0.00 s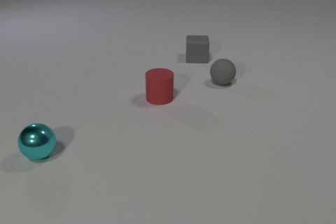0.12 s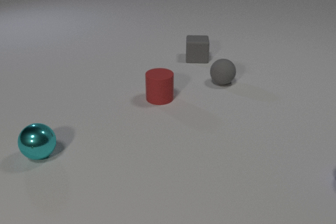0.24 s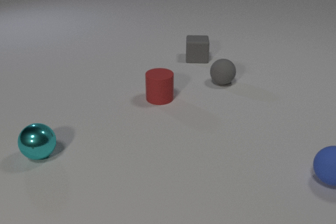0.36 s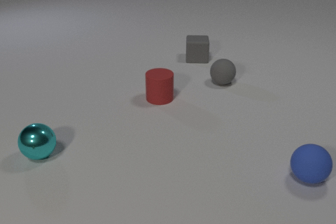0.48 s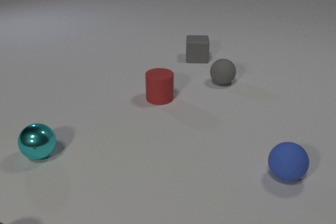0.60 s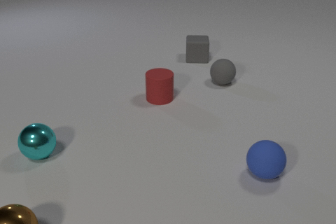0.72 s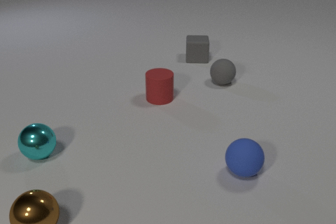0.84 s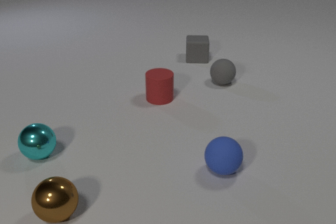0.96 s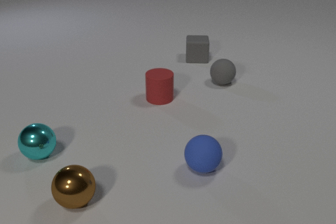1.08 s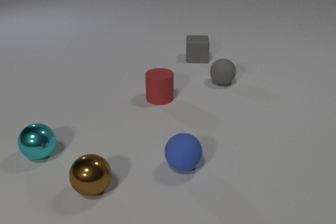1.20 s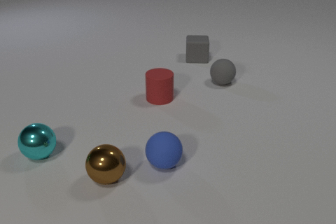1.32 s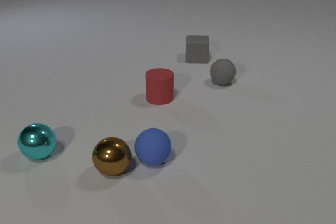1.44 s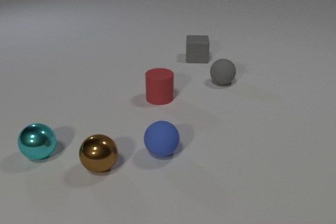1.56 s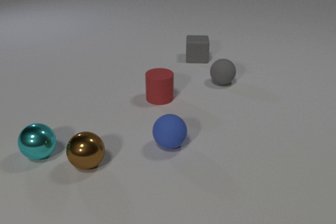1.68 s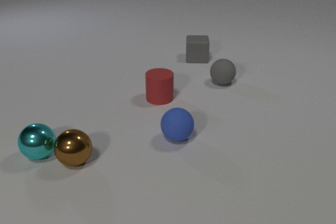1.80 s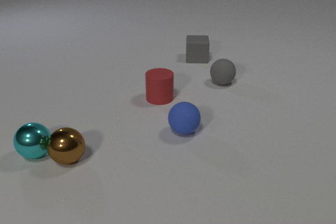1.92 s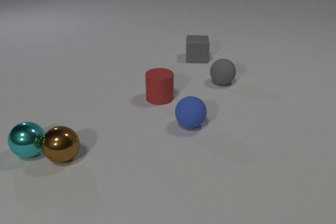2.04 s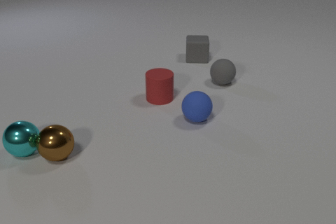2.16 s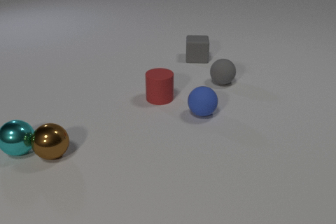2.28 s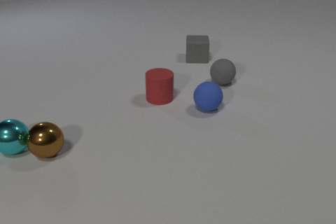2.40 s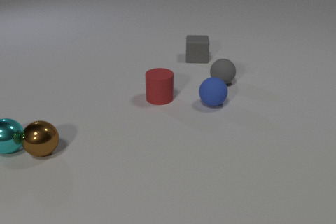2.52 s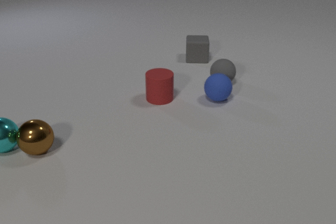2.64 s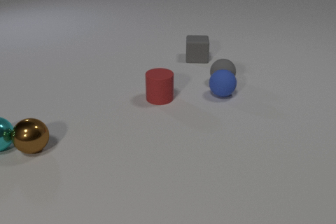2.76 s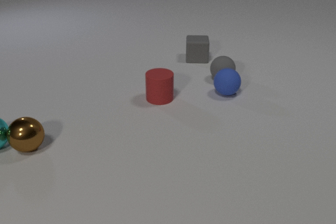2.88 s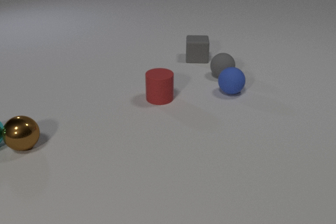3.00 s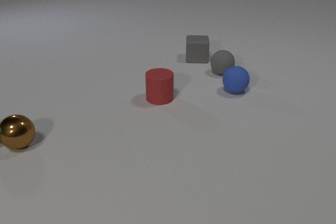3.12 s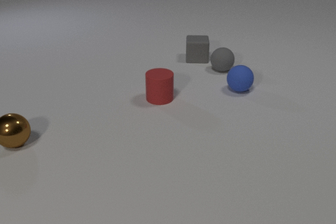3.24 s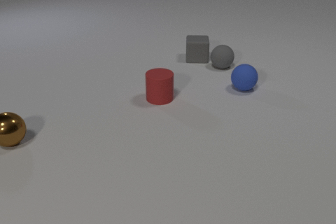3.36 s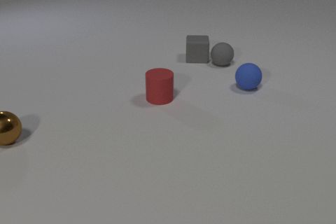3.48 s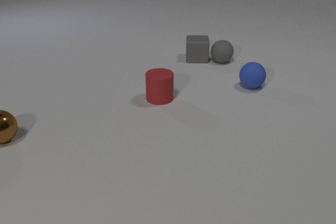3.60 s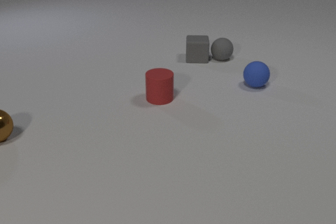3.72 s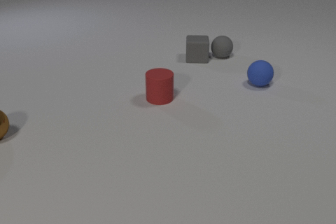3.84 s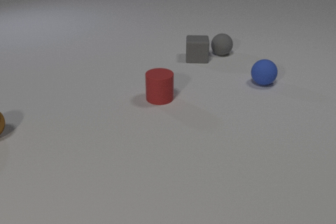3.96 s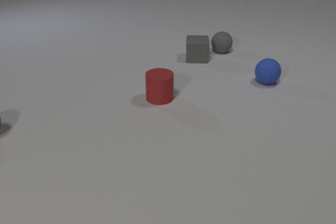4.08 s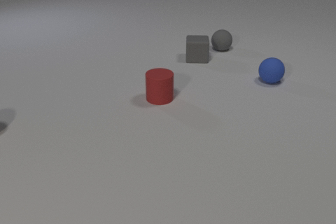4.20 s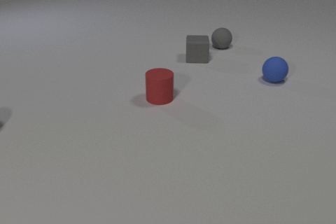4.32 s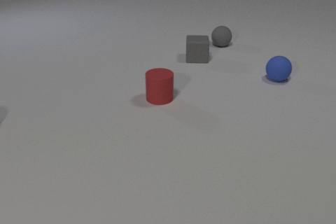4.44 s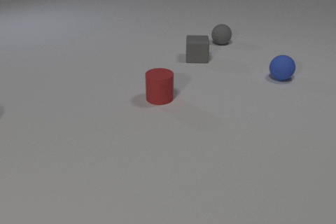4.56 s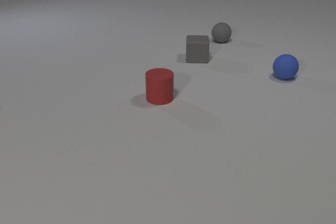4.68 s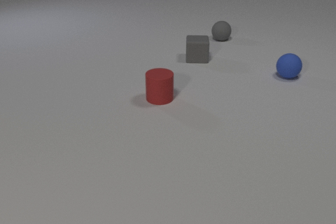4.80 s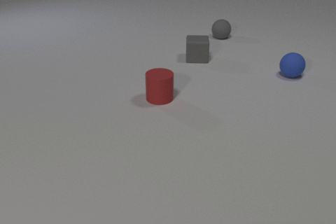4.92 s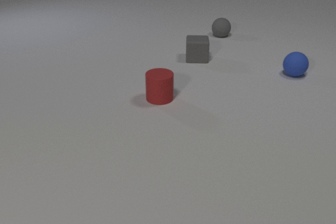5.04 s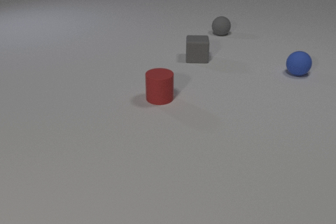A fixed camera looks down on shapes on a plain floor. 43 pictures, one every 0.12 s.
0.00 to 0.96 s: The brown metal sphere comes in at the bottom edge, rolls to the right and away from the camera. The blue rubber sphere comes in at the right edge, rolls to the left.
0.96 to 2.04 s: The brown metal sphere rolls away from the camera. The blue rubber sphere rolls away from the camera. The cyan metal sphere rolls to the left and away from the camera. The brown metal sphere and the blue rubber sphere collide. The brown metal sphere and the cyan metal sphere collide.
2.04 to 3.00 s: The brown metal sphere rolls to the left and away from the camera. The blue rubber sphere rolls away from the camera and to the right. The gray rubber sphere rolls away from the camera. The cyan metal sphere rolls to the left and away from the camera, leaves at the left edge. The blue rubber sphere and the gray rubber sphere collide.
3.00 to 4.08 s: The brown metal sphere rolls away from the camera and to the left, leaves at the left edge. The blue rubber sphere rolls to the right and away from the camera. The gray rubber sphere rolls away from the camera.
4.08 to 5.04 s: The blue rubber sphere rolls away from the camera and to the right. The gray rubber sphere rolls away from the camera.
How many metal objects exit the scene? 2.
What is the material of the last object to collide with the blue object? rubber.
How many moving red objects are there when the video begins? 0.
